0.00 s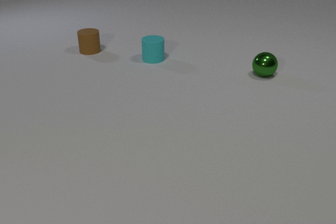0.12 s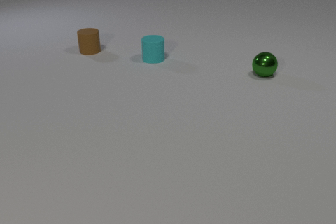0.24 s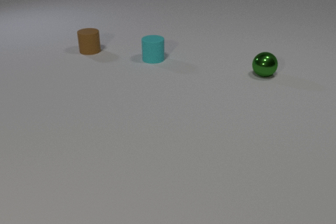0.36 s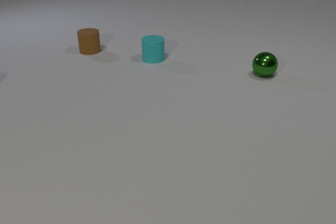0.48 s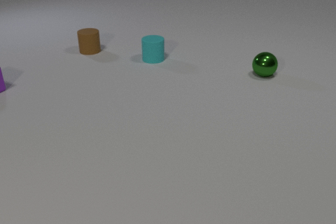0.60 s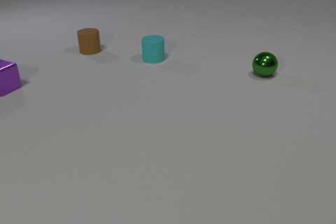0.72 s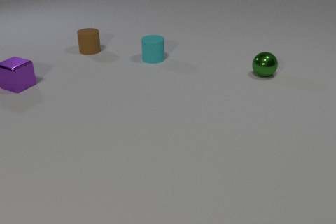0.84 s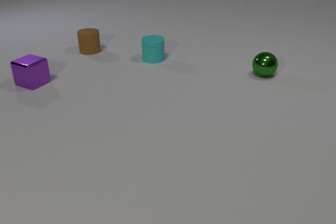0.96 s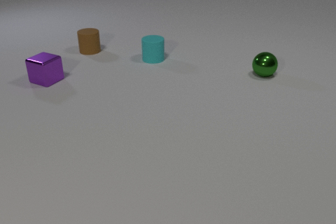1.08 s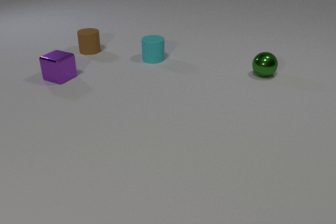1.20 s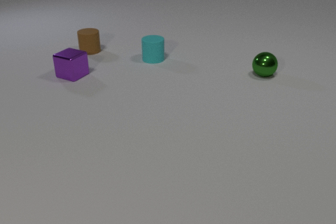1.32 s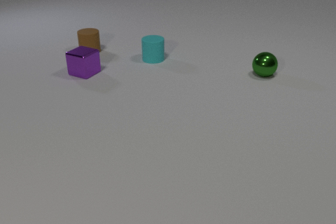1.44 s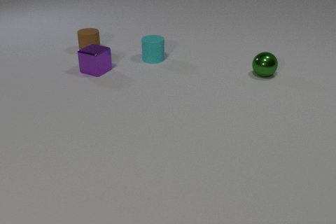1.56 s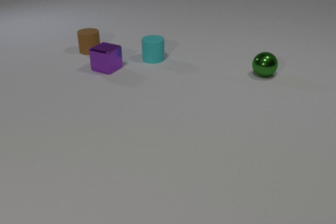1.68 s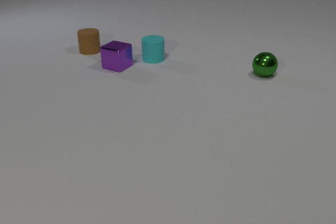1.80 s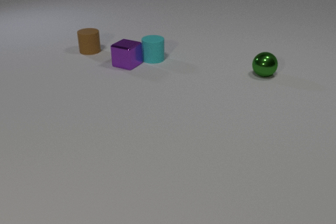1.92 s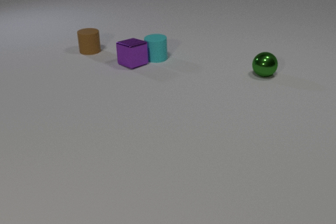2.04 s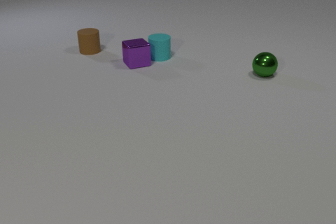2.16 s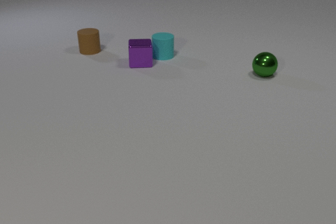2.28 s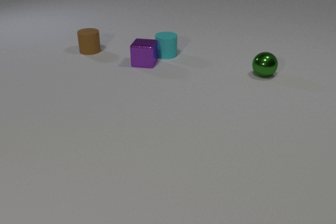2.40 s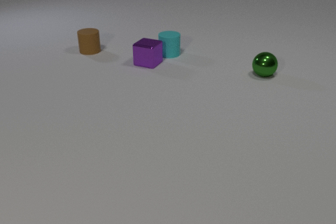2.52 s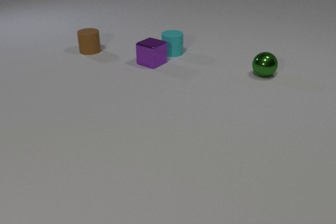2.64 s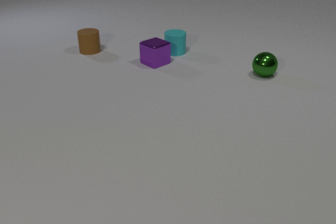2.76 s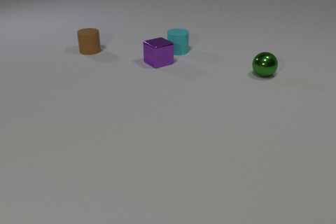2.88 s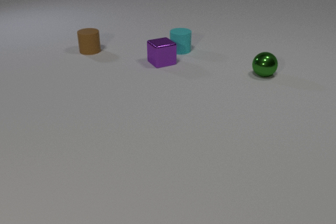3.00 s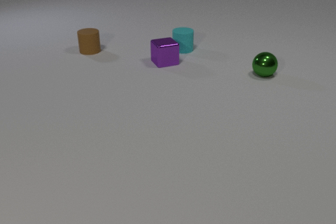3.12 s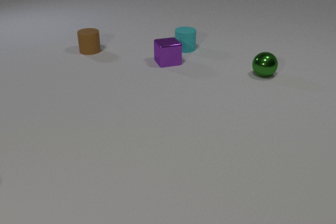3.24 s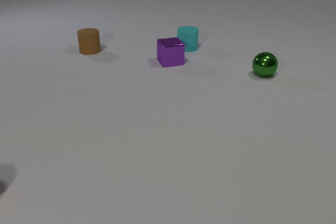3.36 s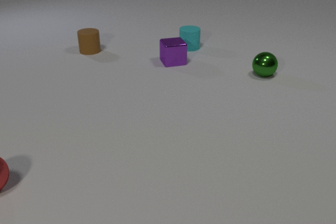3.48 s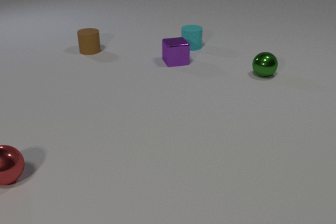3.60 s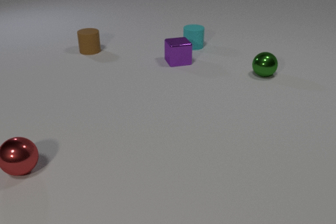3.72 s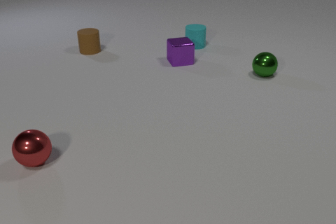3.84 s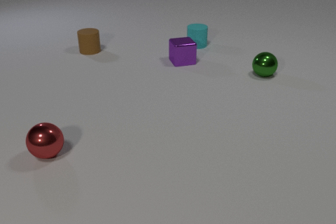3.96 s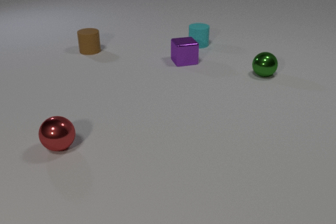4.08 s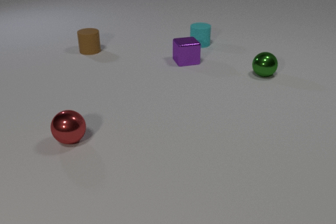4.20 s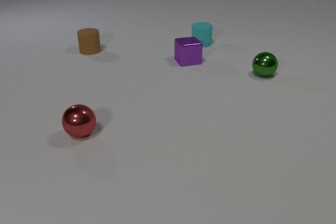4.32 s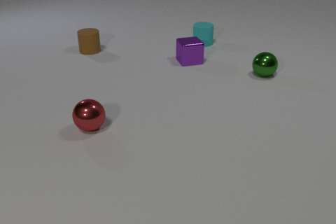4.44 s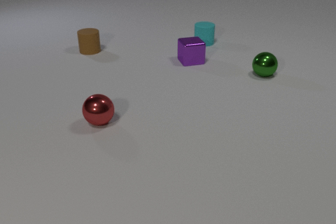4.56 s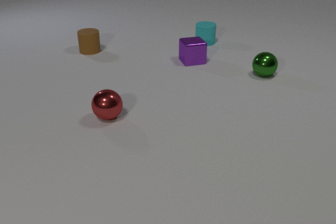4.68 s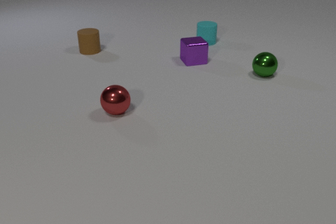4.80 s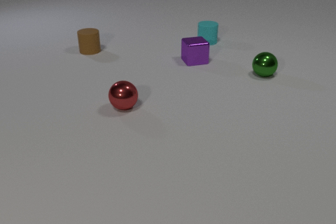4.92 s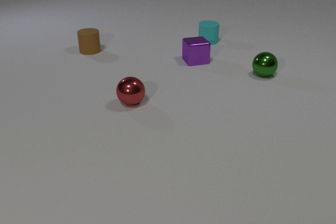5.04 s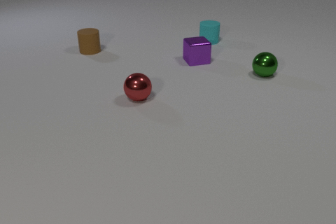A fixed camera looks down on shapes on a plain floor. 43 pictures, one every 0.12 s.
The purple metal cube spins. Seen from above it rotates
clockwise.
The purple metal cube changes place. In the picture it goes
to the right.
0.00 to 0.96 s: The purple metal cube comes in at the left edge, slides to the right.
0.96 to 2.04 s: The purple metal cube slides to the right, spins so that its near face slides to the left, clockwise seen from above. The cyan rubber cylinder slides to the right and away from the camera. The purple metal cube and the cyan rubber cylinder collide.
2.04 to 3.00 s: The purple metal cube slides to the right, spins so that its near face slides to the left, clockwise seen from above. The cyan rubber cylinder slides to the right and away from the camera.
3.00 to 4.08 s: The purple metal cube slides to the right. The cyan rubber cylinder slides to the right and away from the camera. The red metal sphere comes in at the left edge, rolls to the right and away from the camera.
4.08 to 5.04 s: The purple metal cube slides to the right. The cyan rubber cylinder slides away from the camera and to the right. The red metal sphere rolls away from the camera and to the right.
How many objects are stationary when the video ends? 2.
How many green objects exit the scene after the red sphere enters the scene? 0.
What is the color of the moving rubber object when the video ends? cyan.
